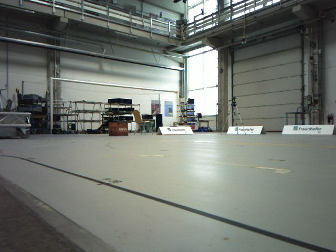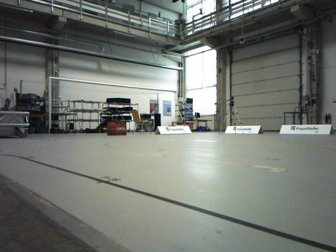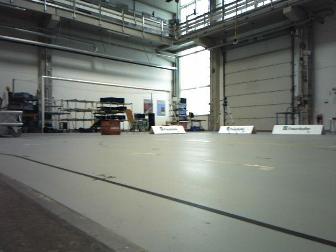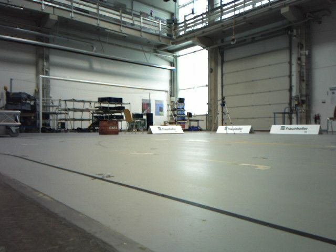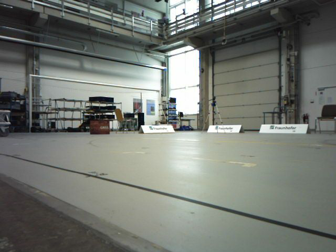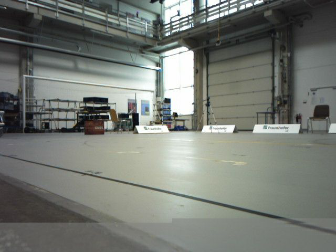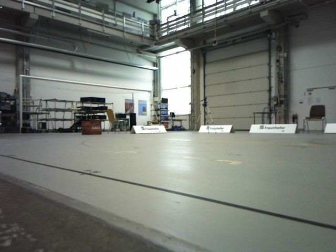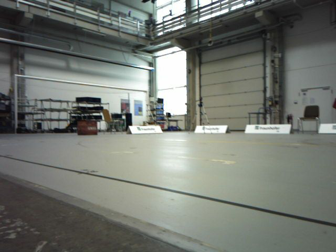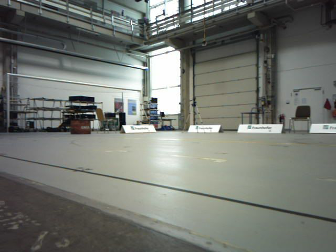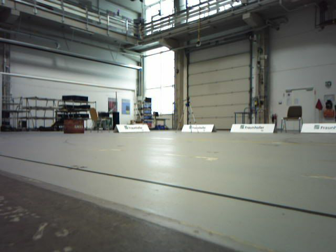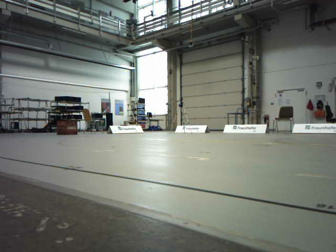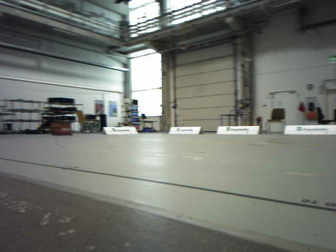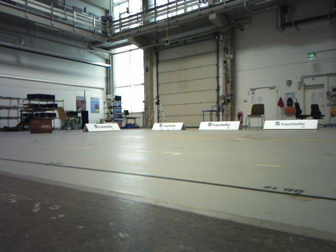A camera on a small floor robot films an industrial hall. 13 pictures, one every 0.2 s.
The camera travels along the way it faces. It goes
backward.
0.0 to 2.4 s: The camera swings to its right by about 15 degrees, and the scene slides to the left. It travels backward, about 0.5 m, so what stands in front gets smaller.
The film runs backward here.
